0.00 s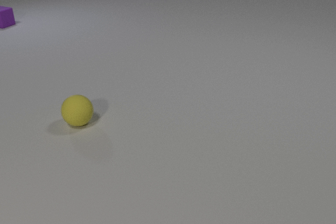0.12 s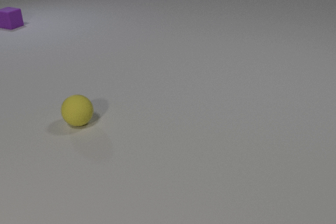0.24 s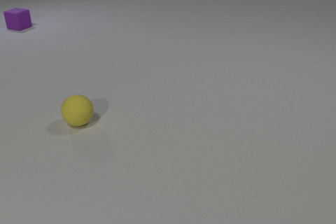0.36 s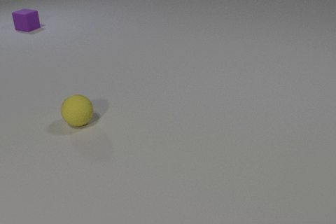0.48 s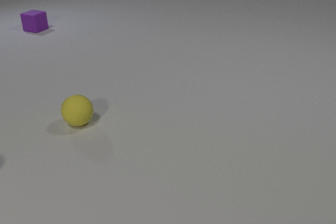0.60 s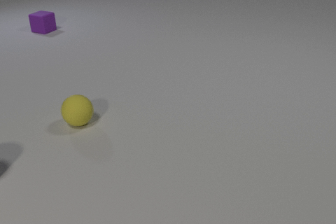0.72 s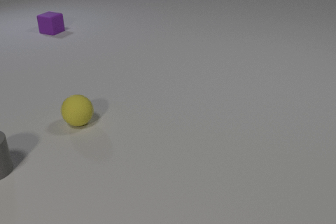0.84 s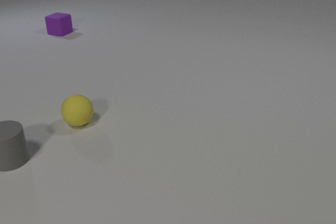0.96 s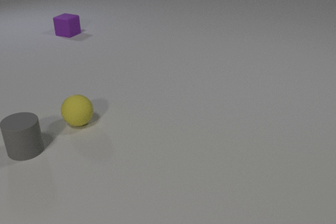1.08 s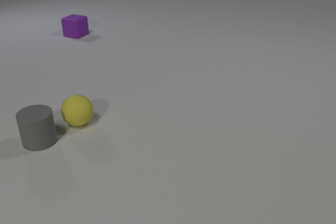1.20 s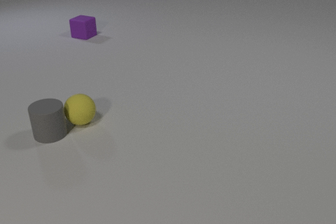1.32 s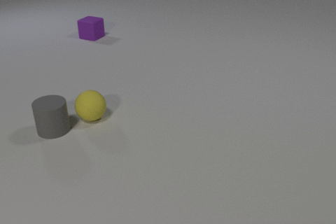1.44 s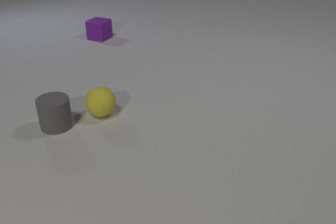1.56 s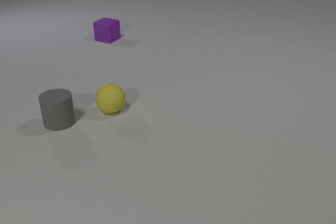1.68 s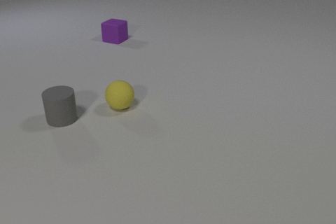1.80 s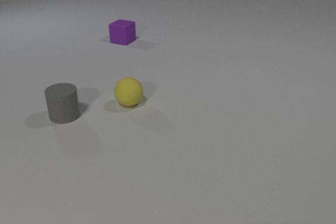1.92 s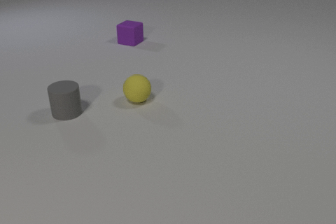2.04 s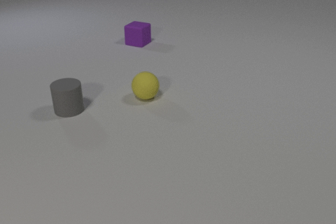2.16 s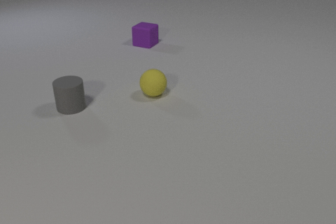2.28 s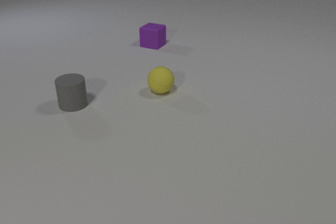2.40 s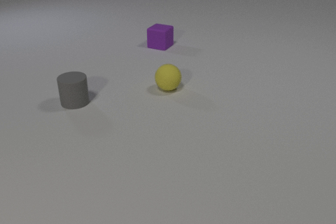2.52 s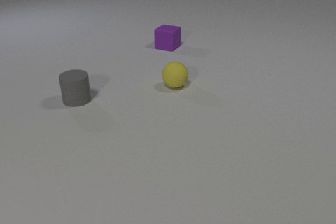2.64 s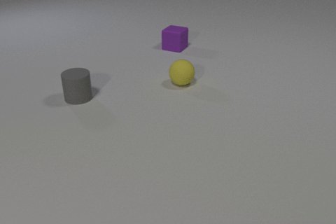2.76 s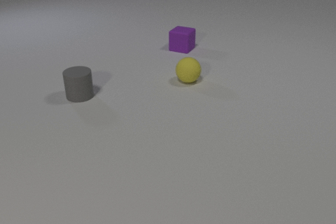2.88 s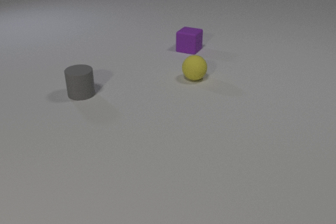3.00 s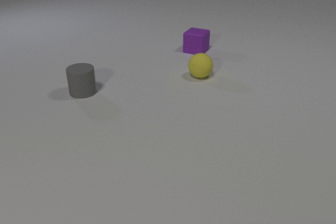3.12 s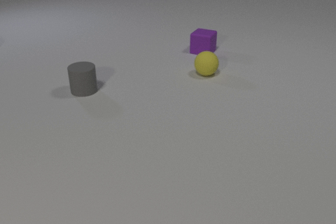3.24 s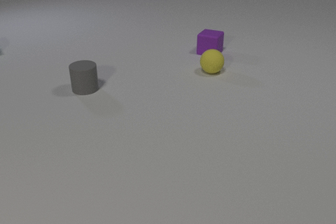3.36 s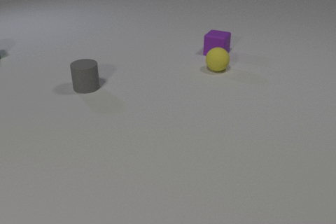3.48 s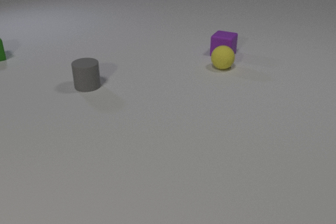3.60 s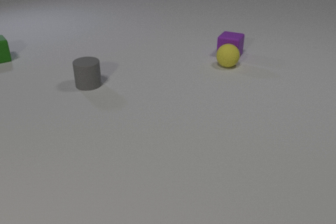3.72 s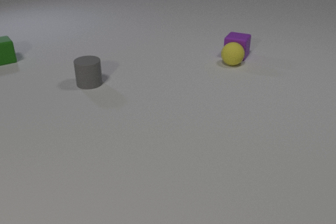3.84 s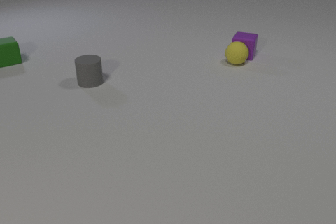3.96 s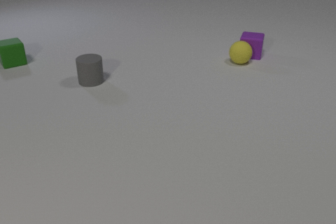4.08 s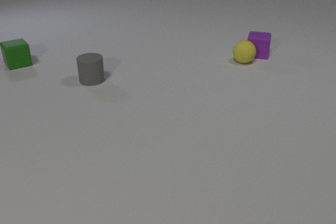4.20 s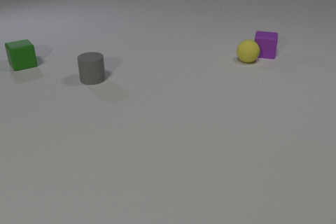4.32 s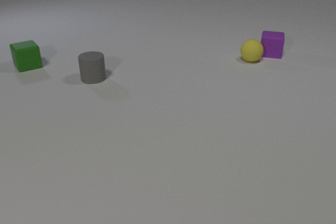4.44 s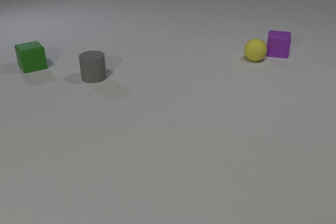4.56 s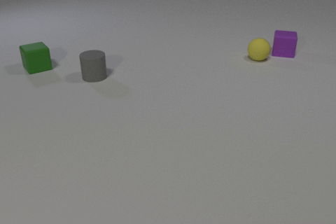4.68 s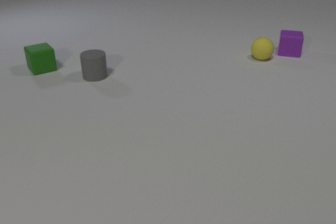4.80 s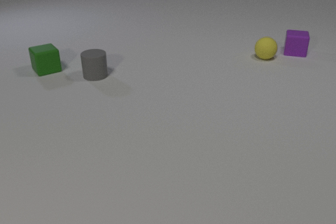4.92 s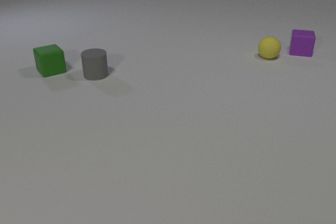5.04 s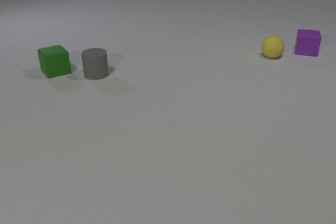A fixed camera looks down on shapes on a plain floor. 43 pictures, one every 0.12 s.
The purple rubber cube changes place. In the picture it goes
to the right.
The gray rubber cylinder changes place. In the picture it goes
away from the camera.
0.00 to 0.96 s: The gray rubber cylinder comes in at the left edge, slides to the right and away from the camera. The purple rubber cube slides to the right and toward the camera.
0.96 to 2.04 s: The gray rubber cylinder slides away from the camera and to the right. The yellow rubber sphere rolls to the right and away from the camera. The purple rubber cube slides to the right and toward the camera. The gray rubber cylinder and the yellow rubber sphere collide.
2.04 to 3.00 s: The gray rubber cylinder slides away from the camera and to the right. The yellow rubber sphere rolls to the right and away from the camera. The purple rubber cube slides to the right.
3.00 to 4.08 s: The gray rubber cylinder slides away from the camera. The yellow rubber sphere rolls away from the camera and to the right. The green rubber cube comes in at the left edge, slides toward the camera and to the right. The purple rubber cube slides to the right. The yellow rubber sphere and the purple rubber cube collide.
4.08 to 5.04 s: The gray rubber cylinder slides away from the camera. The yellow rubber sphere rolls to the right and away from the camera. The green rubber cube slides to the right and toward the camera. The purple rubber cube slides to the right and away from the camera.
How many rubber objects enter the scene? 2.
Are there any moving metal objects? no.
What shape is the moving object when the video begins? cube.
